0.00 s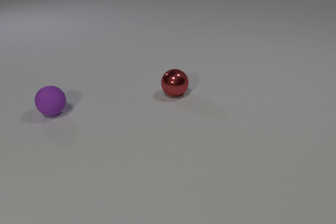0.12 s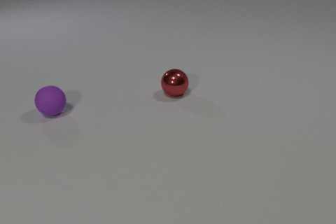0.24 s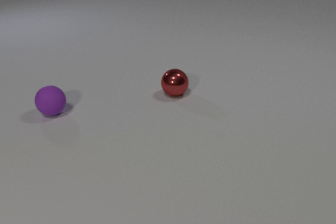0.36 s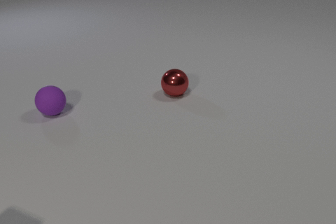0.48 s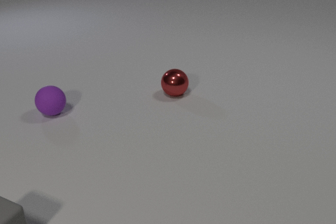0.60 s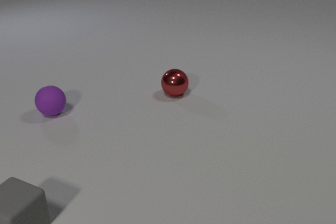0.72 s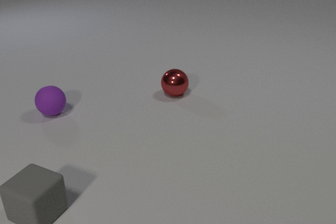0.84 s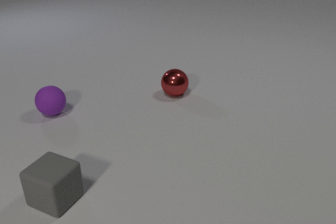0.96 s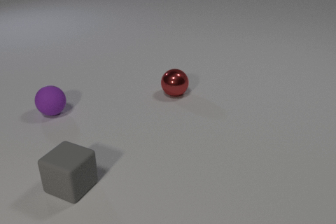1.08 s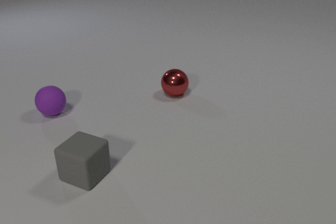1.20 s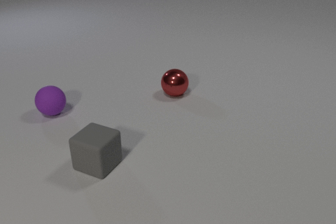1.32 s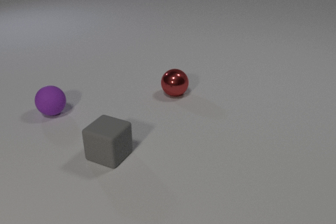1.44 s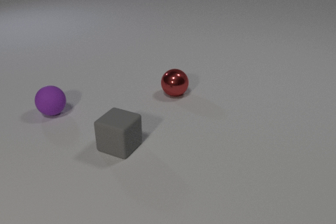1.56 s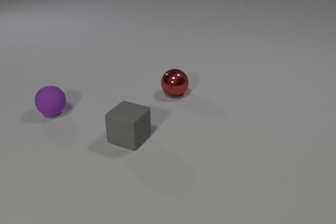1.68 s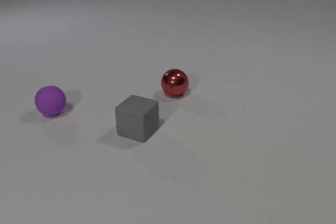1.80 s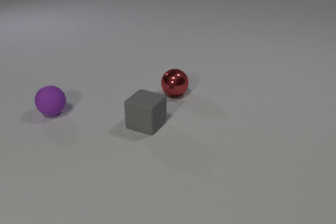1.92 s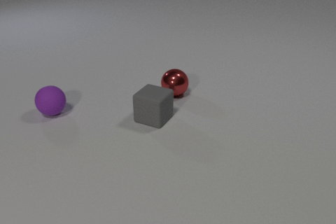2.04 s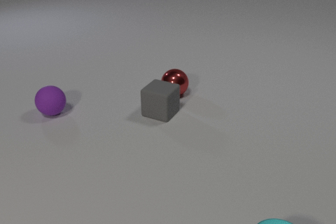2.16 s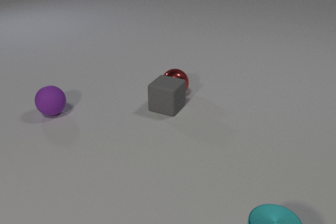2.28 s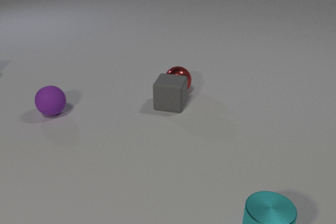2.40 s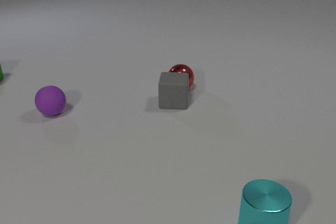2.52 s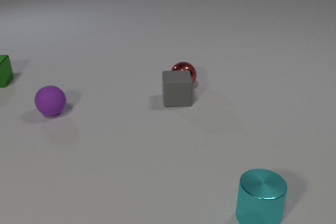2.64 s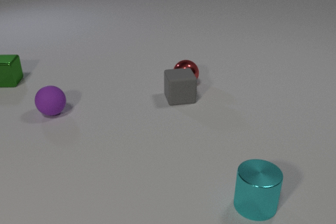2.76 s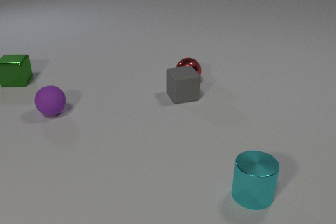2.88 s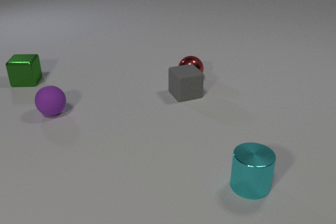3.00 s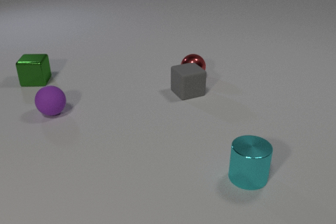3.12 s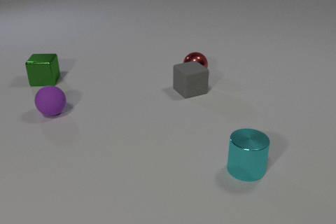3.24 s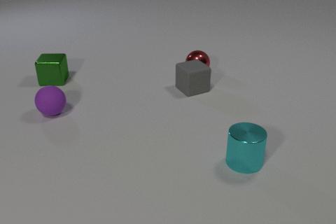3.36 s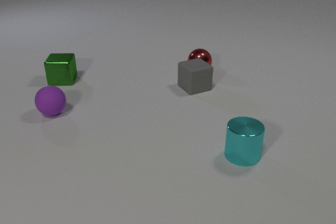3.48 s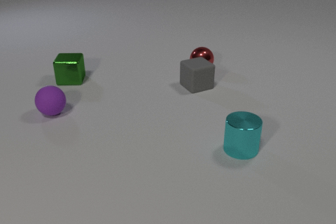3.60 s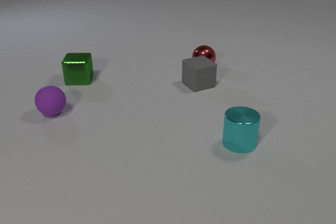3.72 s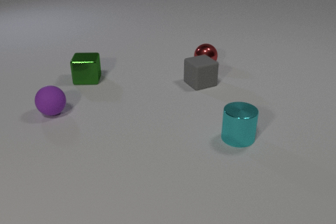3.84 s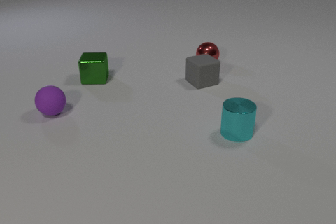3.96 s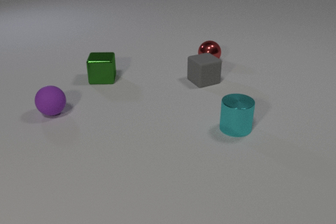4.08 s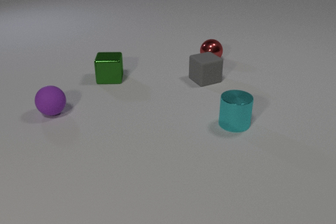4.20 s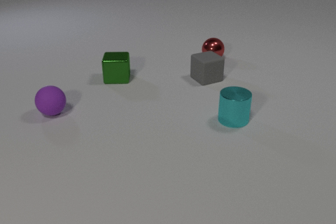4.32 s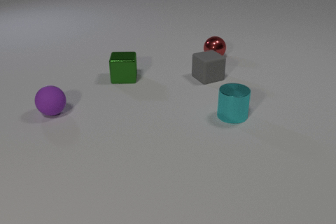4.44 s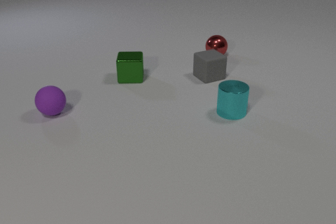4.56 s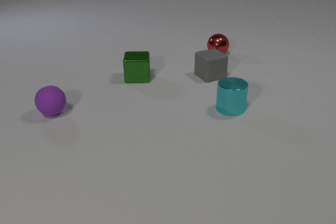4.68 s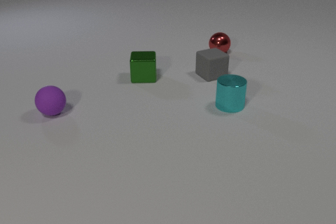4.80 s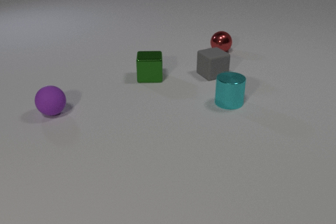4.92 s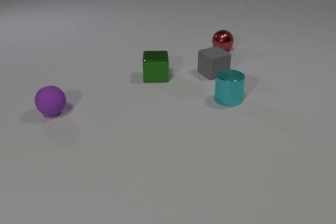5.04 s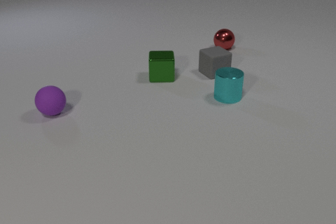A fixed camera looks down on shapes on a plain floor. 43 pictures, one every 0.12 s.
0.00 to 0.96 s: The gray rubber cube comes in at the bottom edge, slides to the right and away from the camera.
0.96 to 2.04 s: The gray rubber cube slides away from the camera and to the right. The cyan metal cylinder comes in at the bottom edge.
2.04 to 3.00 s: The gray rubber cube slides away from the camera and to the right, spins so that its near face slides to the right, counterclockwise seen from above. The red metal sphere rolls away from the camera and to the right. The cyan metal cylinder slides away from the camera. The green metal cube comes in at the left edge, slides to the right. The gray rubber cube and the red metal sphere collide.
3.00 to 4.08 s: The gray rubber cube slides away from the camera and to the right. The red metal sphere rolls away from the camera. The cyan metal cylinder slides away from the camera. The green metal cube slides to the right.
4.08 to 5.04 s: The gray rubber cube slides away from the camera and to the right. The red metal sphere rolls away from the camera. The cyan metal cylinder slides away from the camera. The green metal cube slides to the right.
What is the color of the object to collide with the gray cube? red.
Are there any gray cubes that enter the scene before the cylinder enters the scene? yes.
What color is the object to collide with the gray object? red.
